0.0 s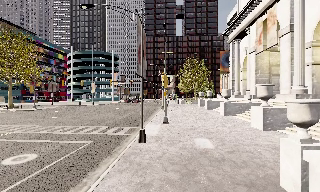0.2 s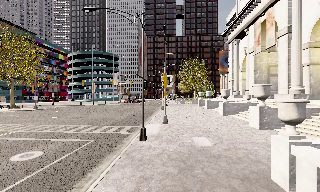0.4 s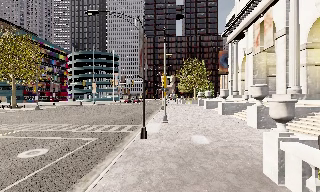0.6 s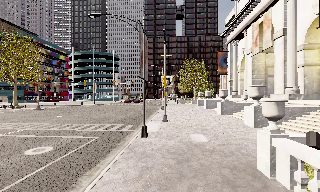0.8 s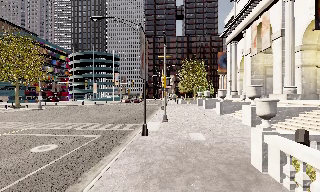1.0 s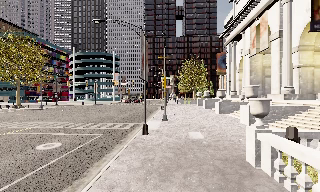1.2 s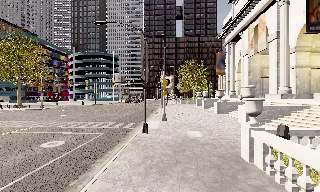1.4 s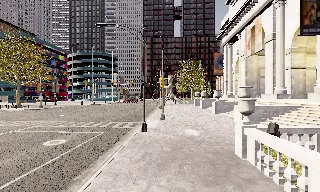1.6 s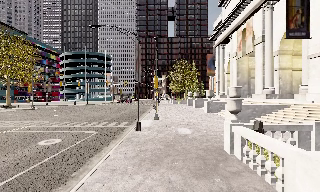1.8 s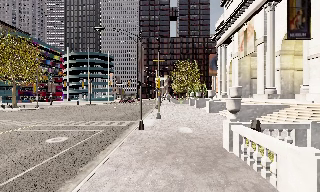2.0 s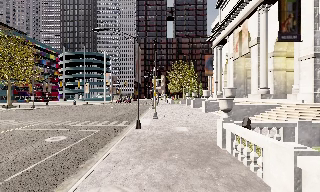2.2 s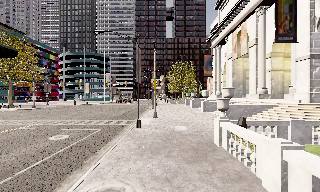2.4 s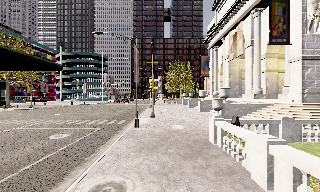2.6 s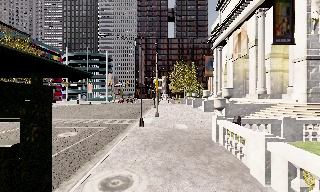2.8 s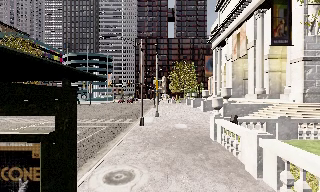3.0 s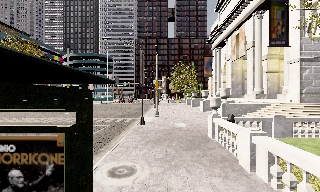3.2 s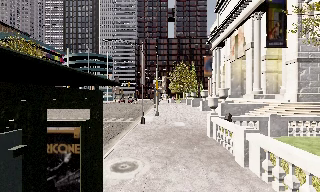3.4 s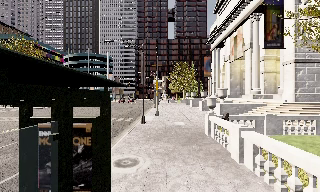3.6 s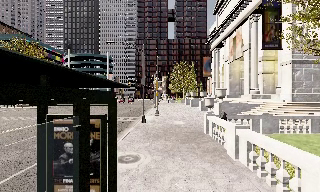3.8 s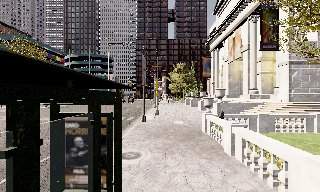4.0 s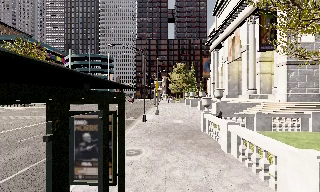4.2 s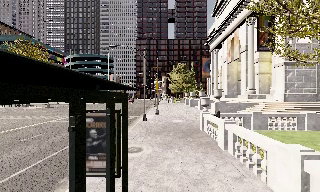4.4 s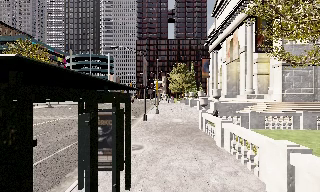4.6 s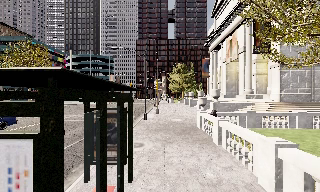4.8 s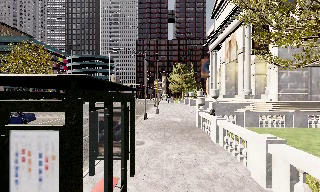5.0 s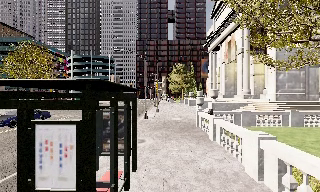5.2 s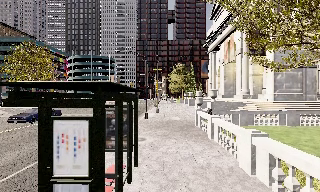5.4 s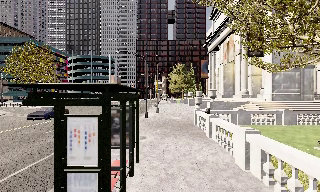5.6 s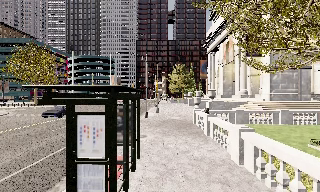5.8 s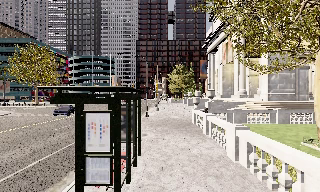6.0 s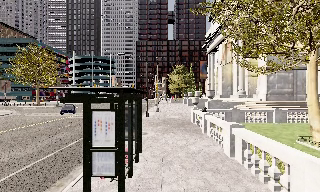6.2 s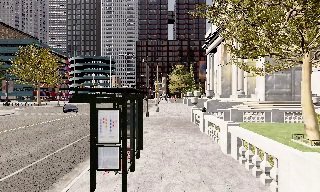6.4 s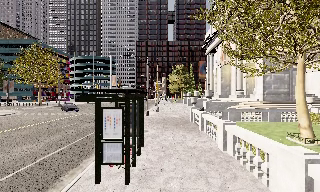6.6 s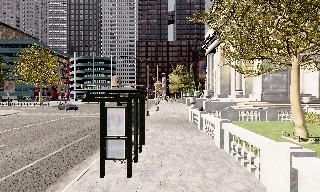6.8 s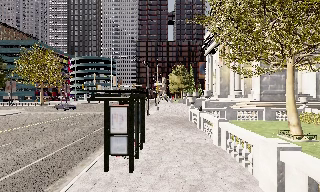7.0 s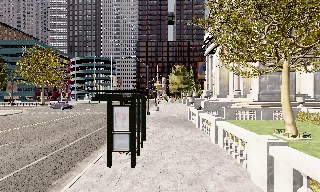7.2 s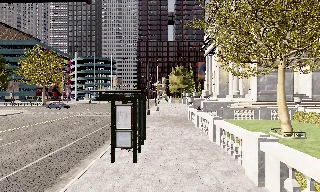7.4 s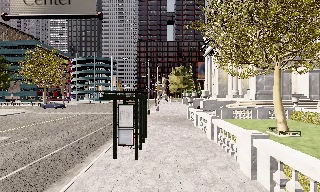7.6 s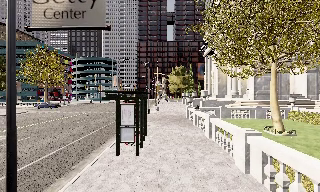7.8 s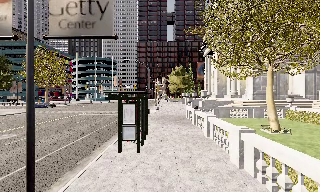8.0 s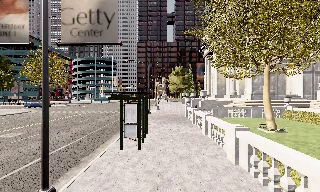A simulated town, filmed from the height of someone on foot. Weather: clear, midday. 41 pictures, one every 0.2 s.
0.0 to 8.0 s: The camera travels backward, about 14 m, so what stands in front gets smaller.
The film runs backward here.
